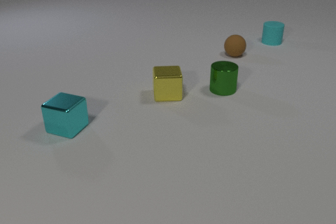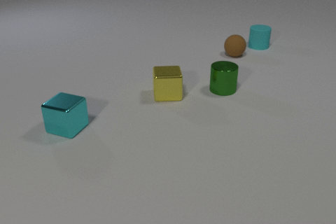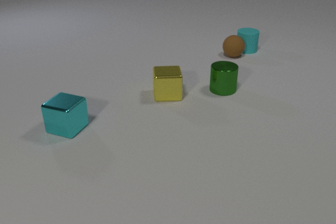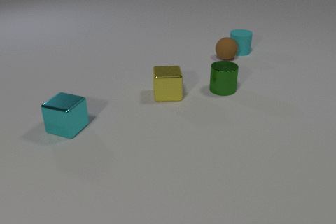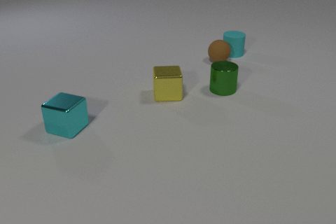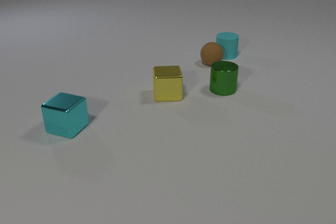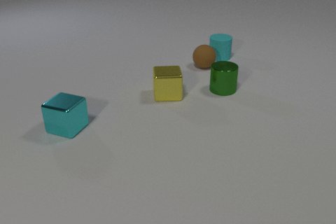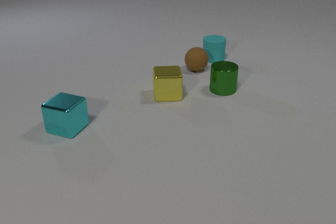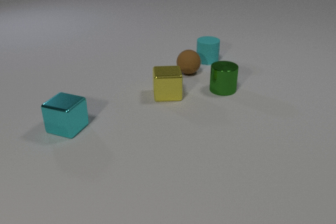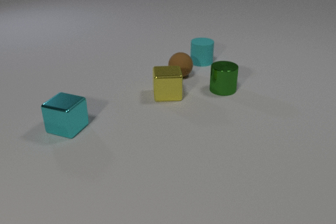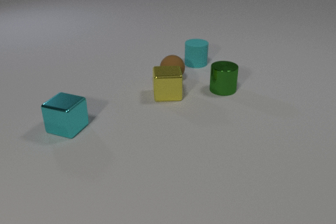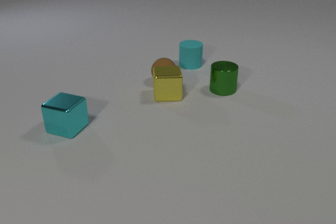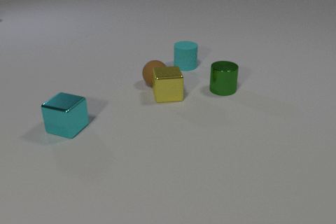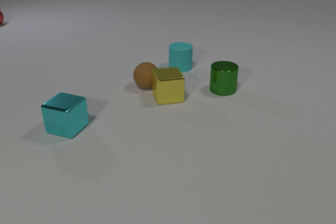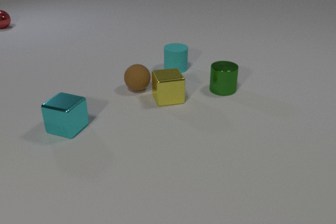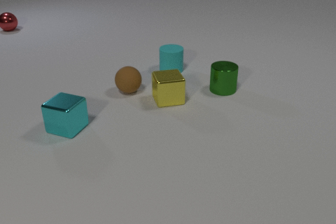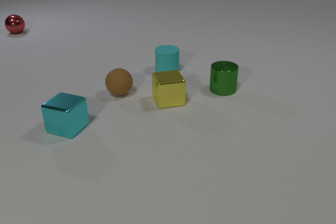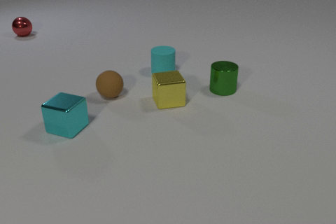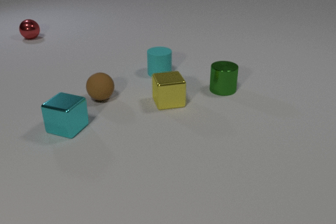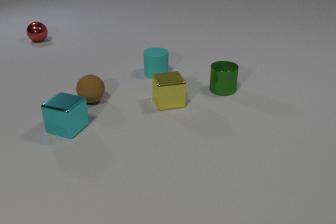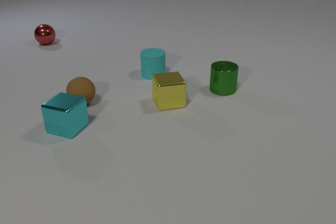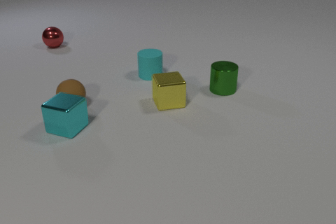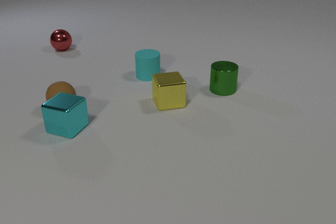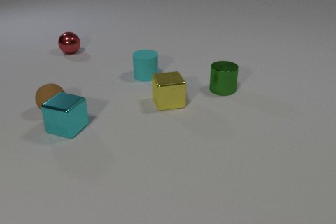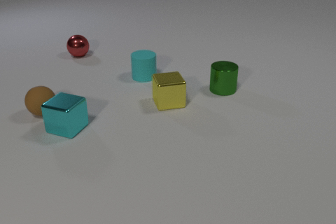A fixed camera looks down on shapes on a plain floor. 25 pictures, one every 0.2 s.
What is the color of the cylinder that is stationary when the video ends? green.
What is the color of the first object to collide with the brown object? cyan.
Are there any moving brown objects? yes.
0.0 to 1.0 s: The cyan rubber cylinder slides toward the camera and to the left. The brown rubber sphere rolls toward the camera and to the left. The cyan rubber cylinder and the brown rubber sphere collide.
1.0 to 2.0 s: The cyan rubber cylinder slides to the left and toward the camera. The brown rubber sphere rolls toward the camera and to the left.
2.0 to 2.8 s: The cyan rubber cylinder slides to the left and toward the camera. The brown rubber sphere rolls to the left and toward the camera. The red metal sphere comes in at the left edge, rolls toward the camera and to the right. The yellow metal cube slides toward the camera. The brown rubber sphere and the yellow metal cube collide.
2.8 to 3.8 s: The cyan rubber cylinder slides to the left and toward the camera. The brown rubber sphere rolls to the left and toward the camera. The red metal sphere rolls toward the camera and to the right. The yellow metal cube slides toward the camera.
3.8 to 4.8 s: The cyan rubber cylinder slides to the left and toward the camera. The brown rubber sphere rolls to the left. The red metal sphere rolls toward the camera and to the right.
